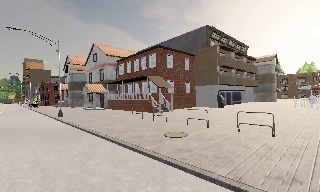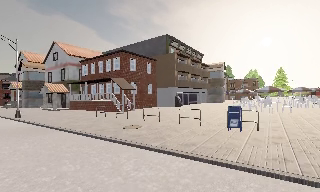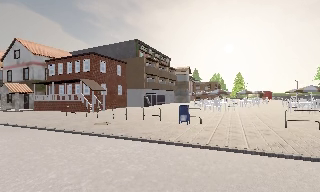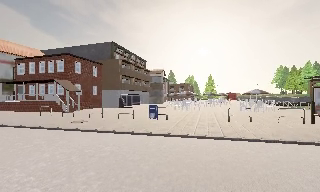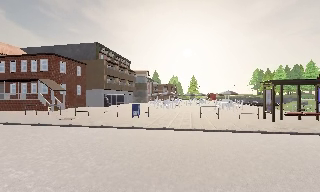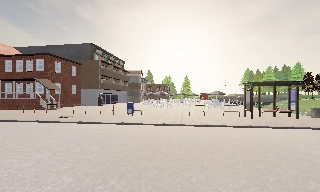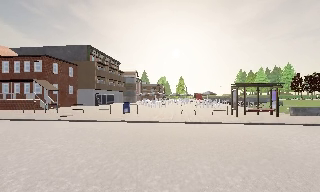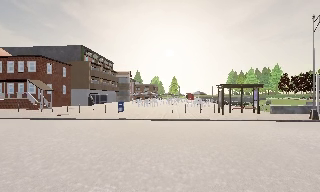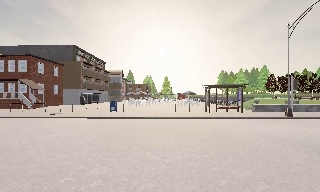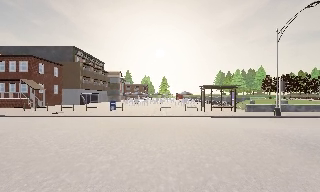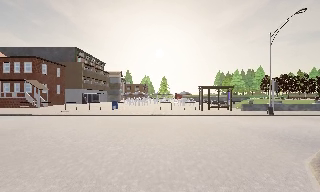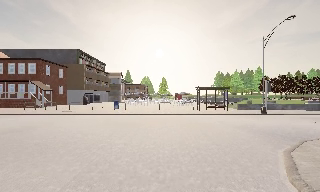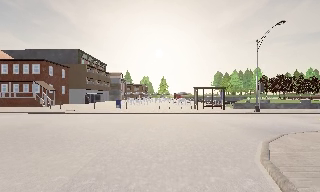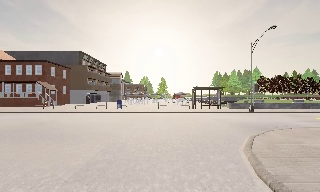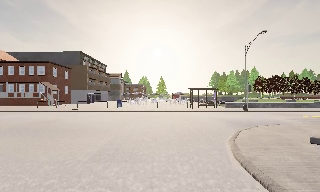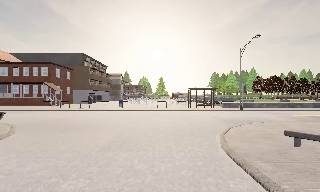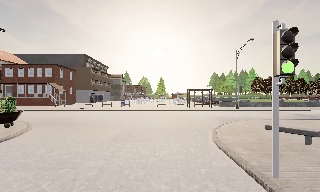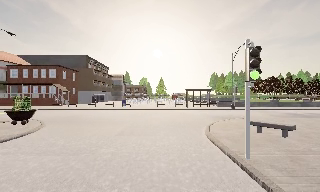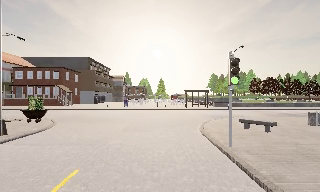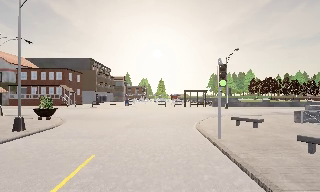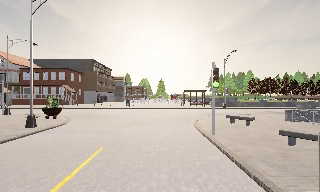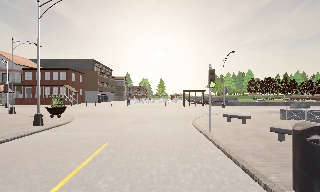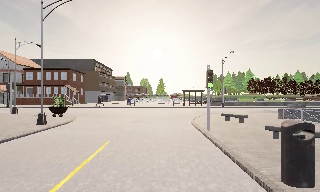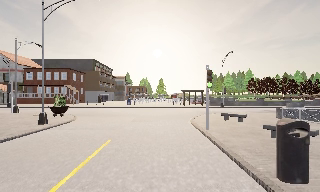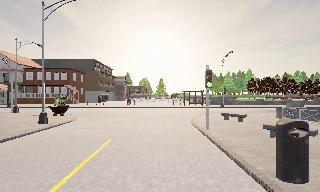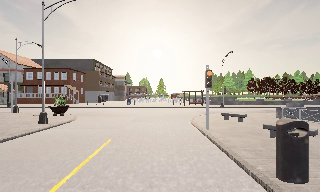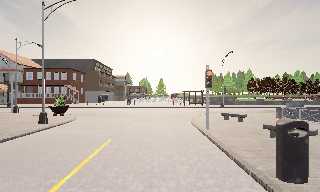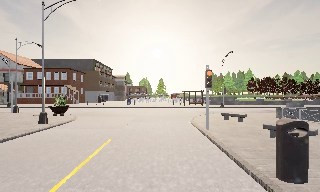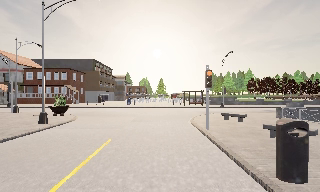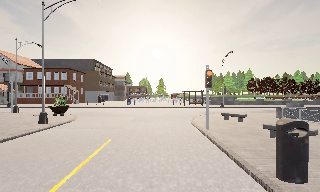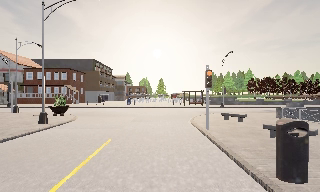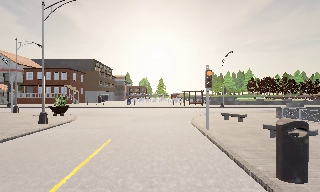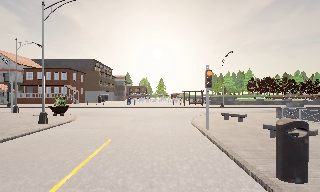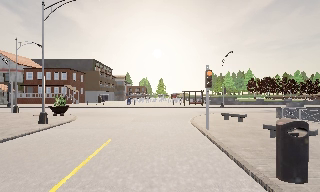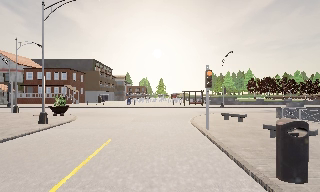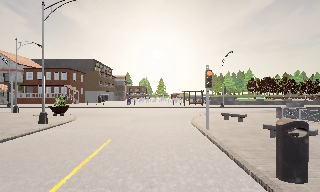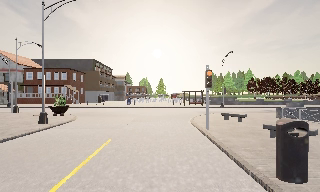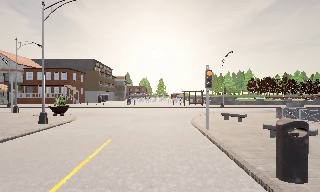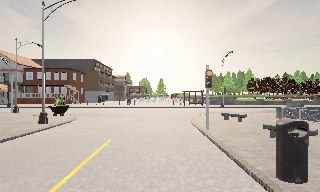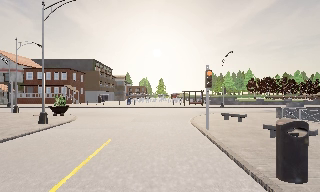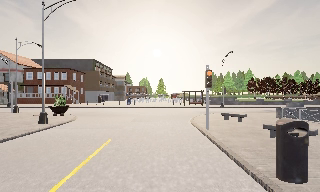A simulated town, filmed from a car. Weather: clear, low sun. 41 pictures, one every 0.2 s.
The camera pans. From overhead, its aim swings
clockwise.
The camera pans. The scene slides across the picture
to the left.
0.0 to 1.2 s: The camera swings to its right by about 40 degrees, and the scene slides to the left. It travels backward, about 10 m. It loses speed.
1.2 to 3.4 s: The camera travels backward, about 10 m, so what stands in front gets smaller.
3.4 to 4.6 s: The camera travels backward, about 3.5 m, so what stands in front gets smaller. It loses speed.
4.6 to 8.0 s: The camera keeps its place and its aim.
The film runs backward here.
